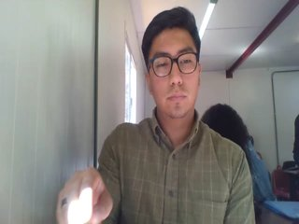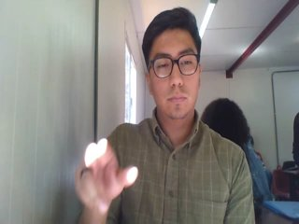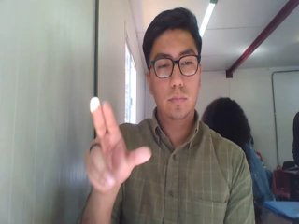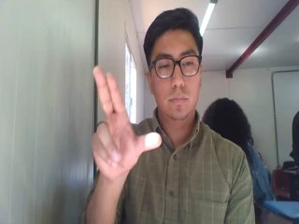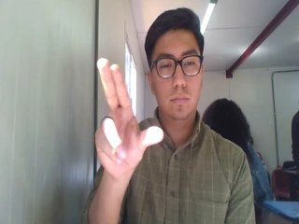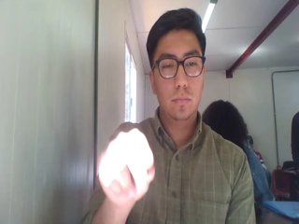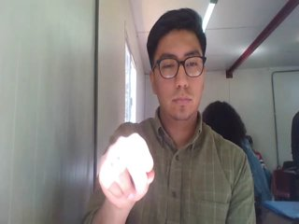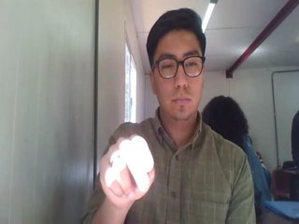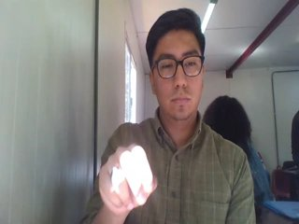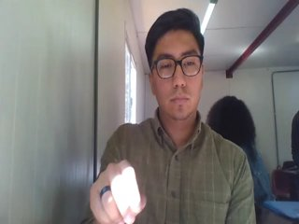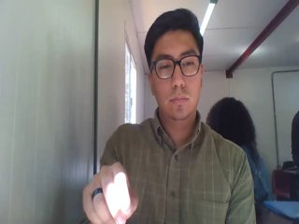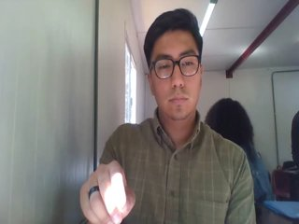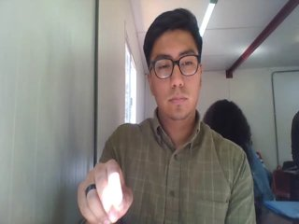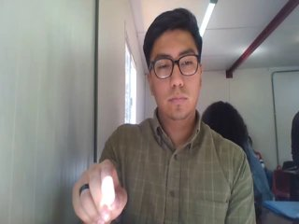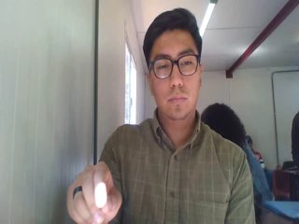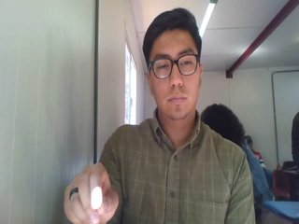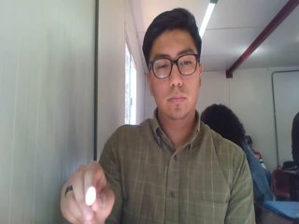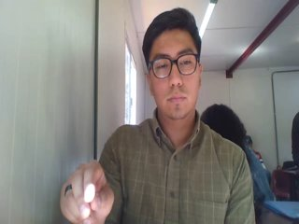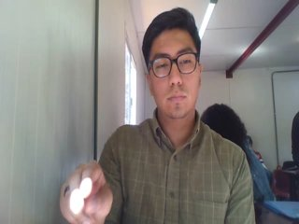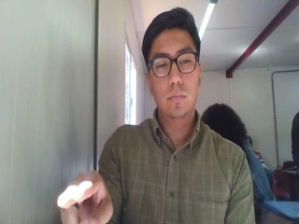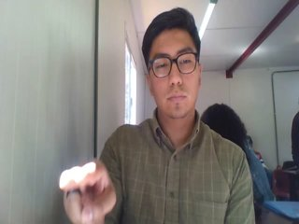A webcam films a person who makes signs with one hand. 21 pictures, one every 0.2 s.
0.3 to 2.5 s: Zoom out.
2.6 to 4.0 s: Pointing with two fingers.
